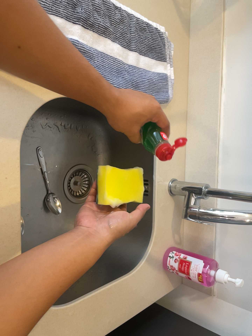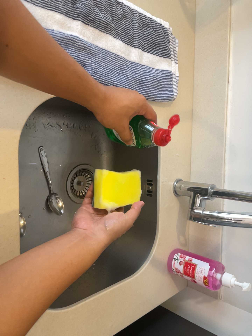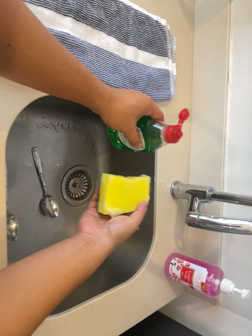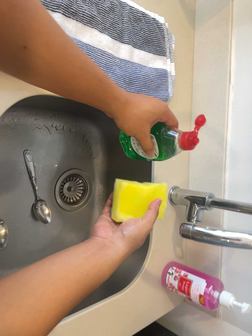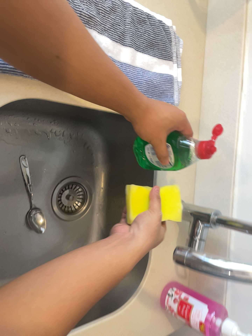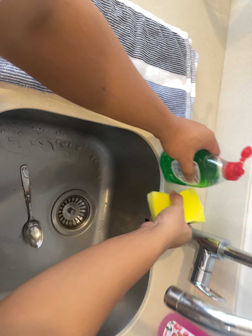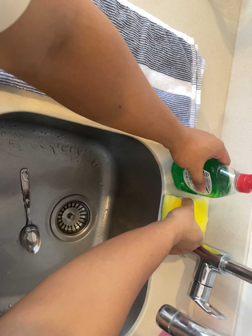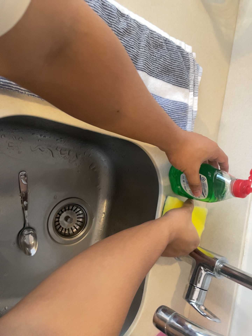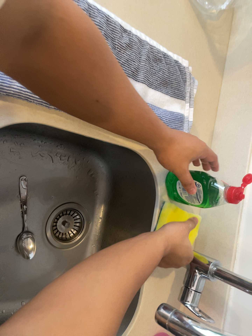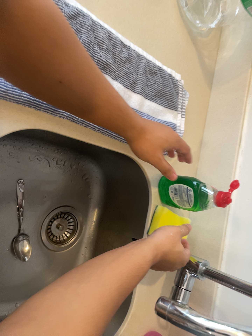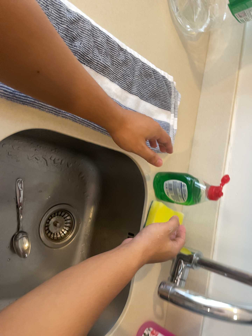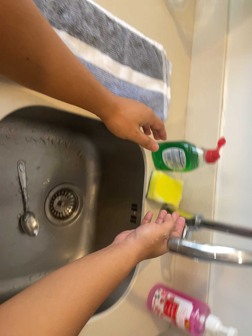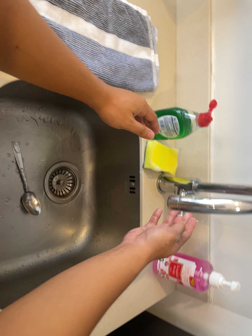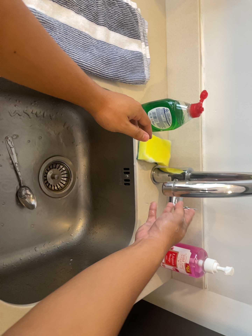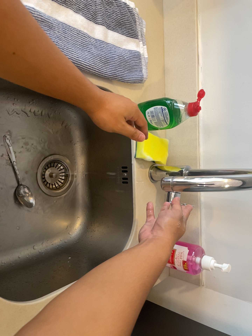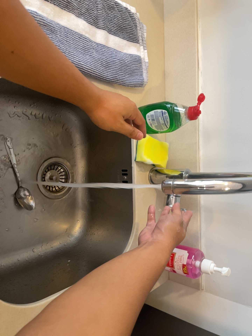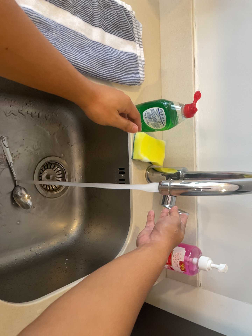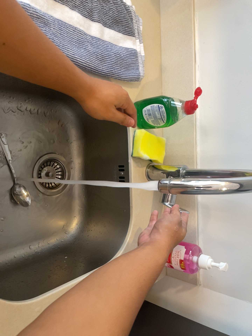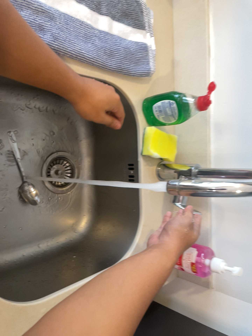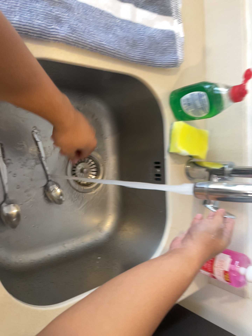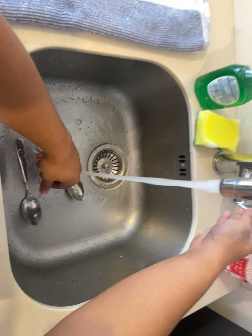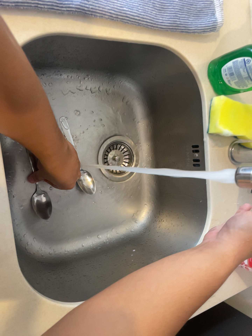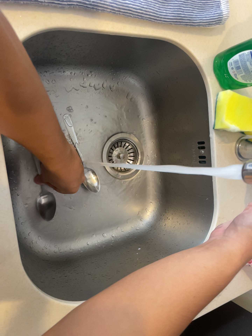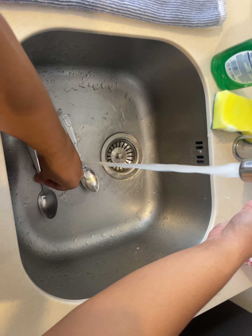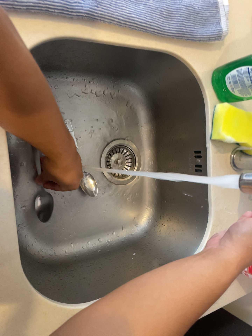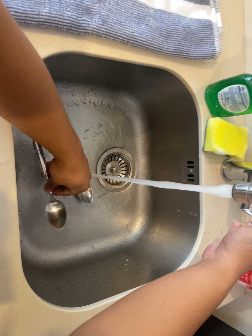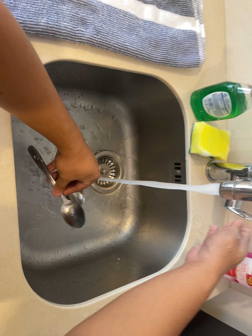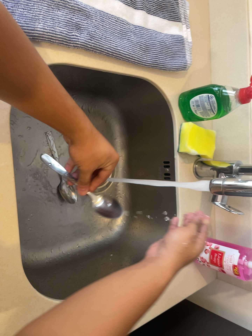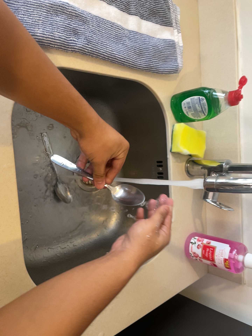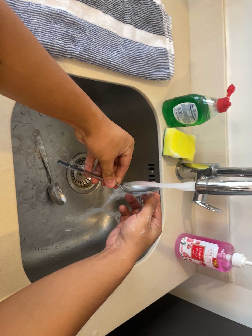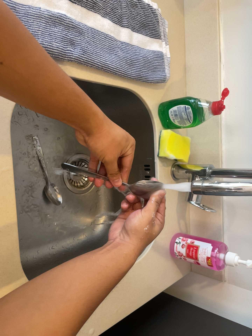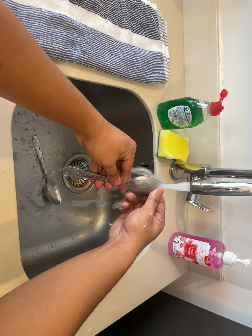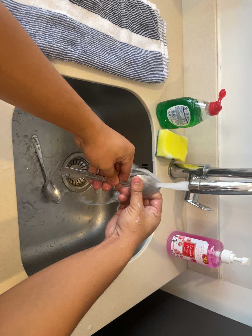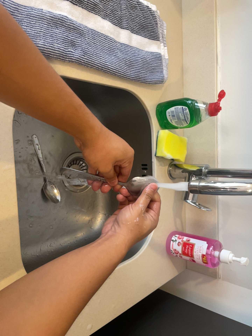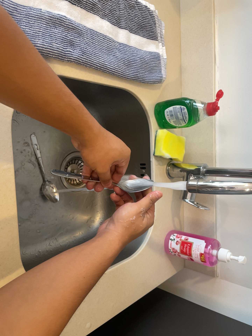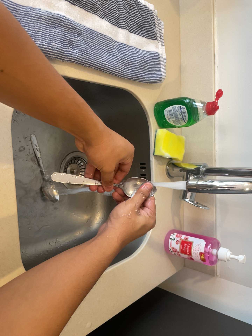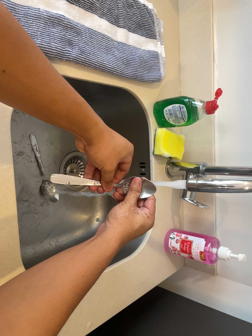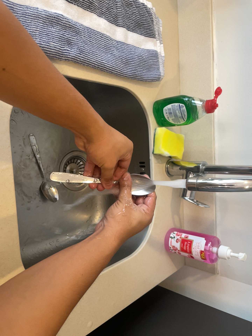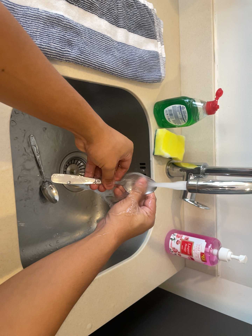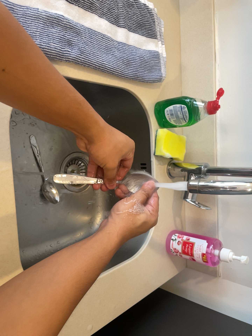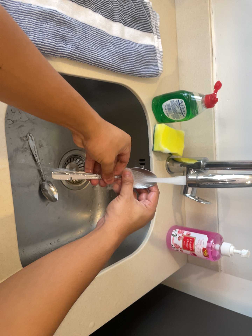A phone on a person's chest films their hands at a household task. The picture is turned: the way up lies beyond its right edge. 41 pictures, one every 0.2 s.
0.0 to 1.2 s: The camera pans to its left by about 10 degrees. It travels forward and to its right, about 20 cm, so what stands in front looms larger. It rolls about its line of sight by about 10 degrees, and the scene rotates clockwise.
1.2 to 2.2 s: The camera pans to its right by about 10 degrees. It travels backward and to its left, about 12 cm, so what stands in front gets smaller.
2.2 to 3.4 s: The camera shifts only a little, or ends up much as it began.
3.4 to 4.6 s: The camera pans to its left by about 20 degrees. It travels forward and to its right, about 12 cm, so what stands in front looms larger.
4.6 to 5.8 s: The camera pans to its right by about 15 degrees. It travels backward and to its left, about 14 cm, so what stands in front gets smaller.
5.8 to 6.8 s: The camera shifts only a little, or ends up much as it began.
6.8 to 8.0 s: The camera keeps its place and its aim.
The film runs backward here.
